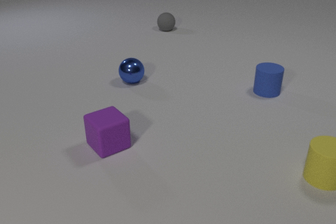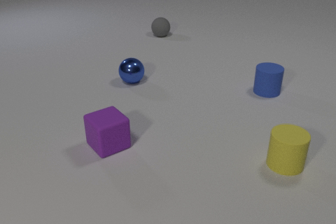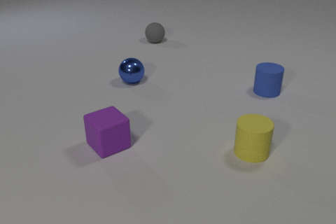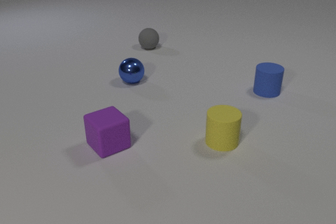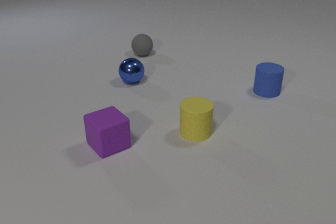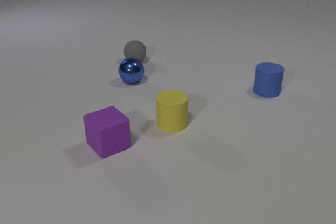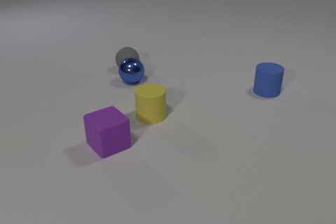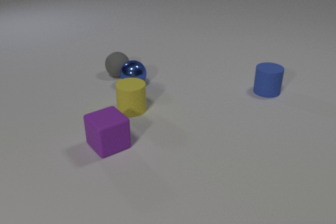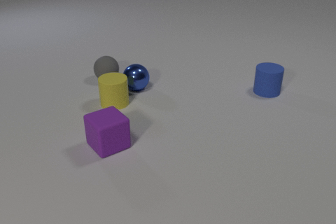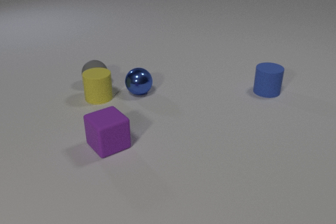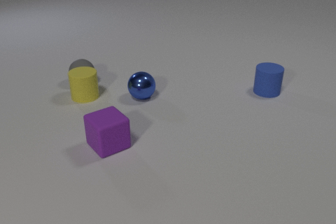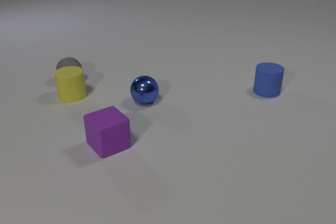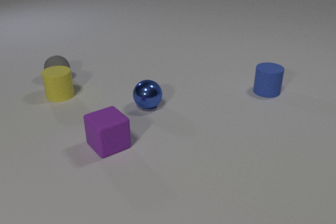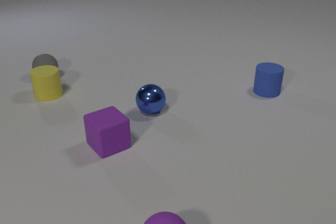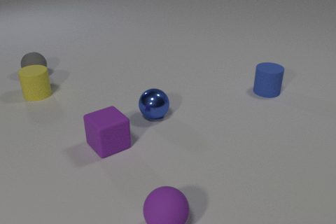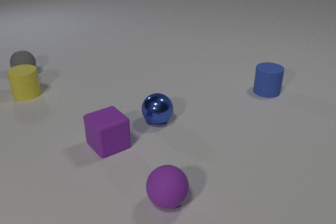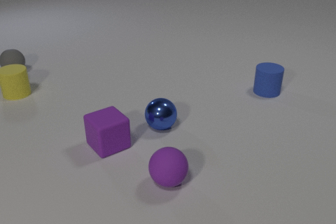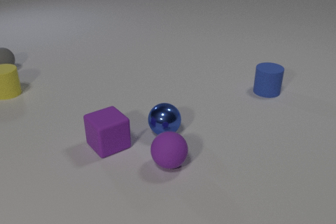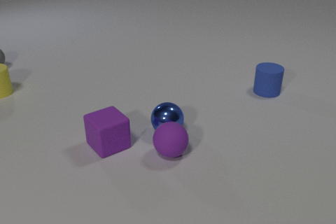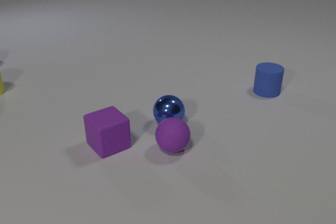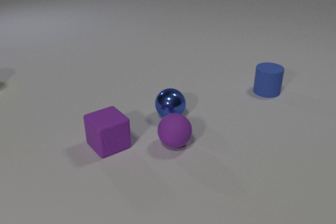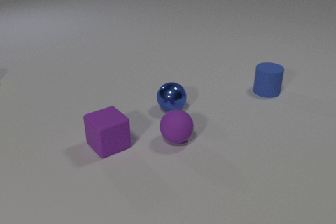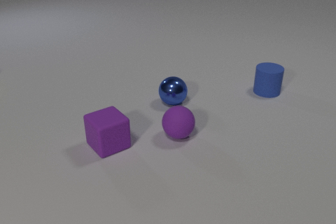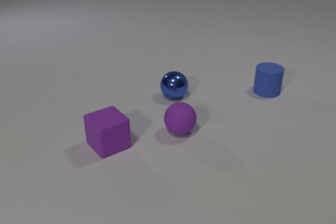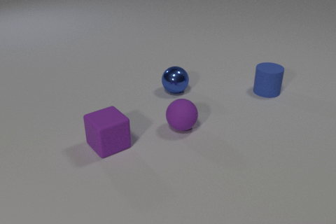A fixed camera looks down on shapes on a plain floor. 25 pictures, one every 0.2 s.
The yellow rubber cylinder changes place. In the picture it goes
to the left.
The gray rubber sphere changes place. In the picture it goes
to the left.
0.0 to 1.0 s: The gray rubber sphere rolls toward the camera. The yellow rubber cylinder slides to the left and away from the camera.
1.0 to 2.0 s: The gray rubber sphere rolls to the left and toward the camera. The blue metal sphere rolls toward the camera. The yellow rubber cylinder slides to the left and away from the camera. The gray rubber sphere and the blue metal sphere collide. The gray rubber sphere and the yellow rubber cylinder collide.
2.0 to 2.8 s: The gray rubber sphere rolls to the left and away from the camera. The blue metal sphere rolls toward the camera. The purple rubber sphere comes in at the bottom edge, rolls away from the camera. The yellow rubber cylinder slides to the left.
2.8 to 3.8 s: The gray rubber sphere rolls to the left and away from the camera, leaves at the left edge. The blue metal sphere rolls to the right and toward the camera. The purple rubber sphere rolls away from the camera. The yellow rubber cylinder slides to the left and away from the camera. The blue metal sphere and the purple rubber sphere collide.
3.8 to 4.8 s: The blue metal sphere rolls away from the camera. The purple rubber sphere rolls away from the camera. The yellow rubber cylinder leaves at the left edge.
How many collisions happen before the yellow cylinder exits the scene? 3.
What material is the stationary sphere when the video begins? metal.
What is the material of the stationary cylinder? rubber.
